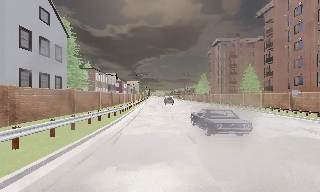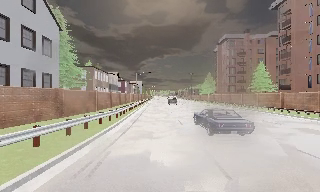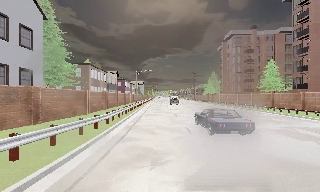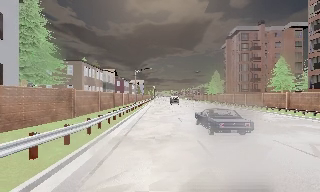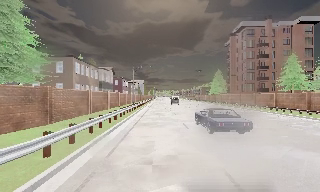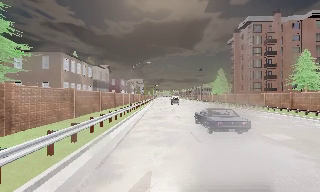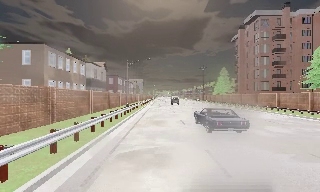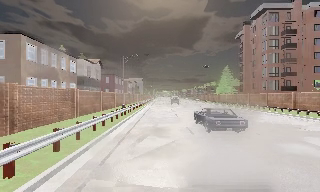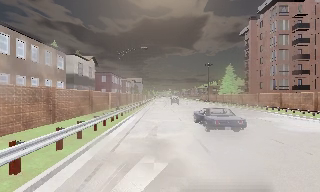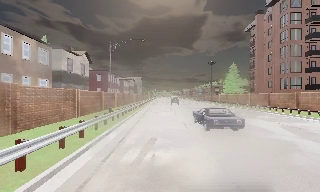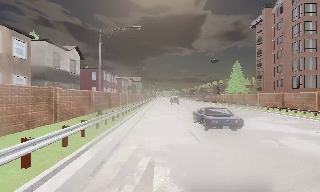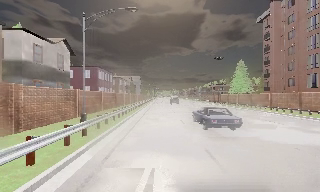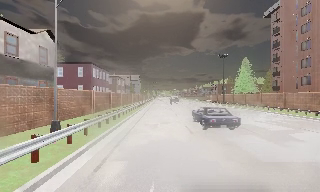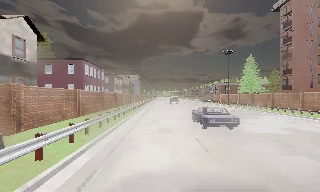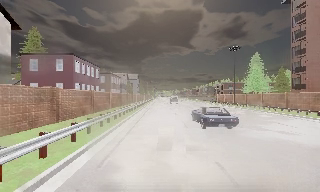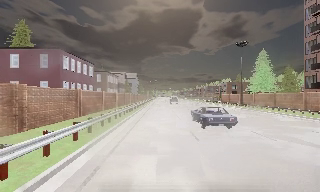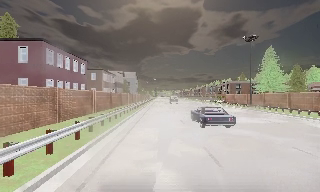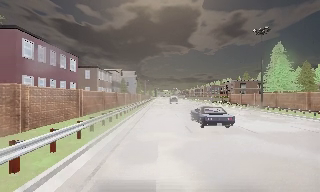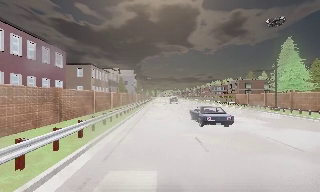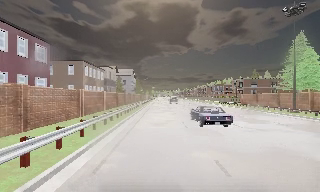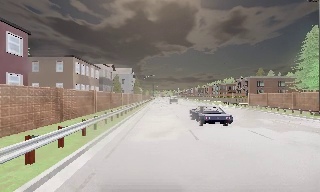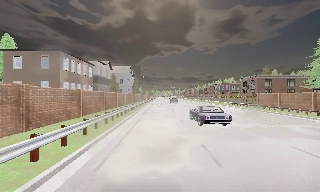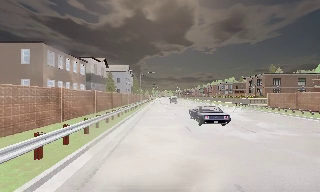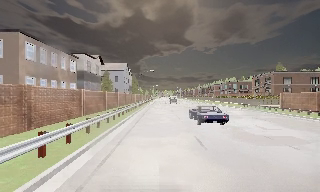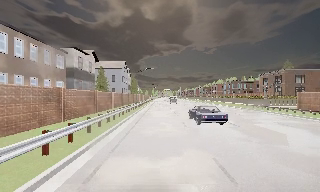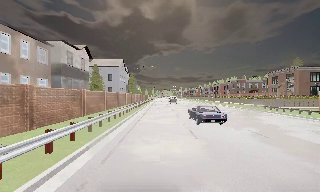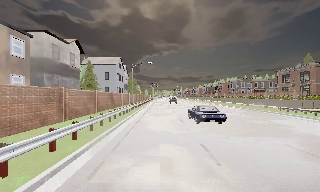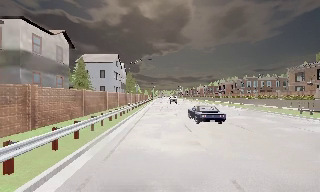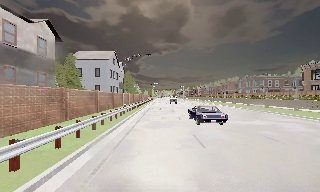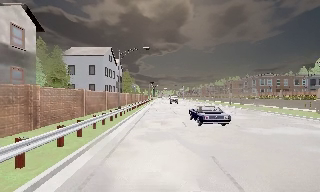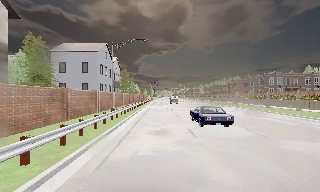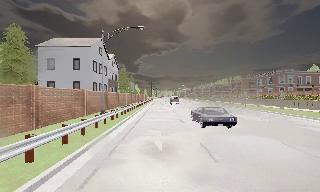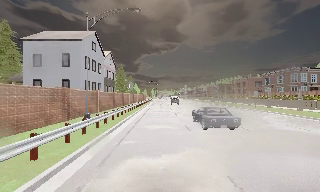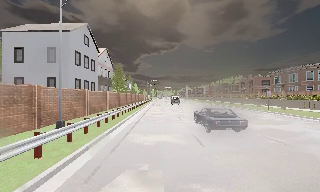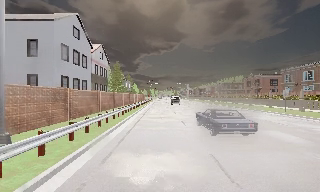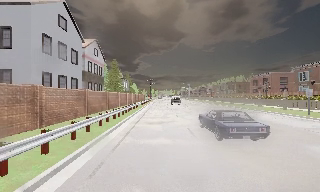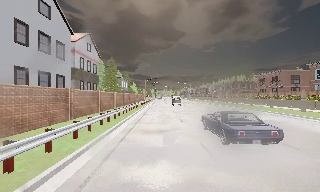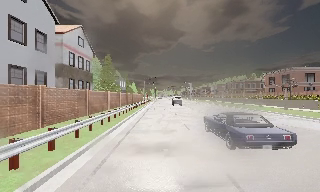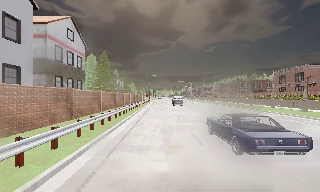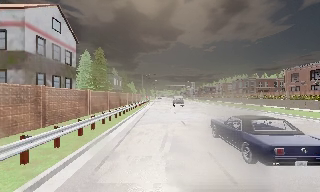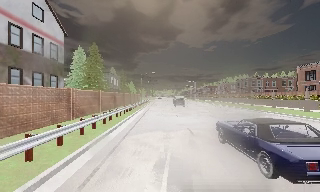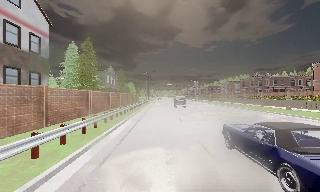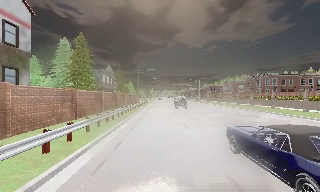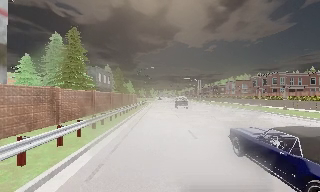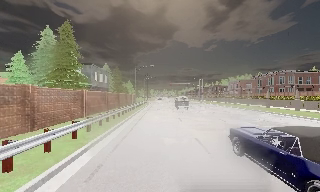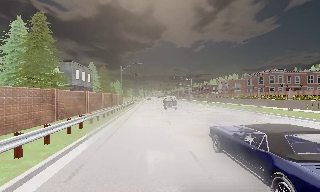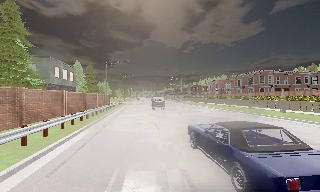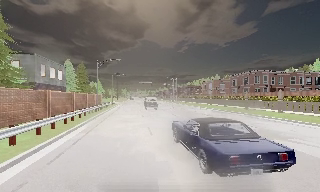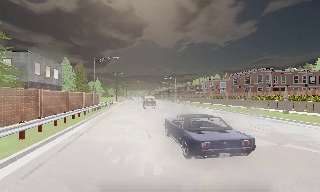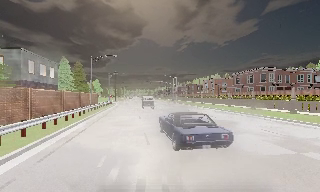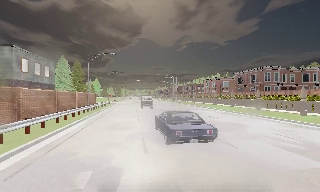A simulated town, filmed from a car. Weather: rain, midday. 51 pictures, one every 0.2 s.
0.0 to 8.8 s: The camera travels forward, about 125 m, so what stands in front looms larger.
8.8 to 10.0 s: The camera travels forward, about 7 m, so what stands in front looms larger. It loses speed.
The film runs forward here.
